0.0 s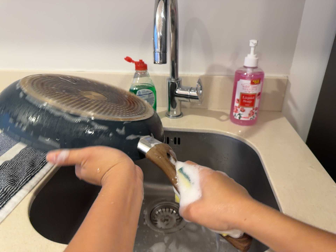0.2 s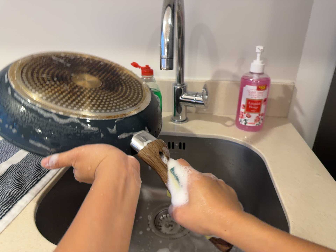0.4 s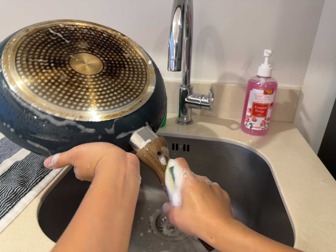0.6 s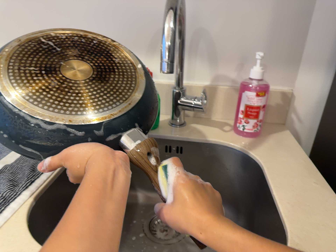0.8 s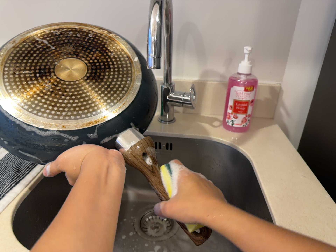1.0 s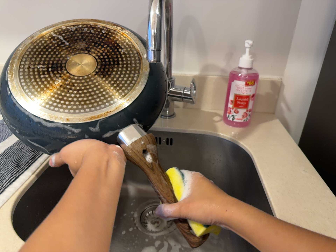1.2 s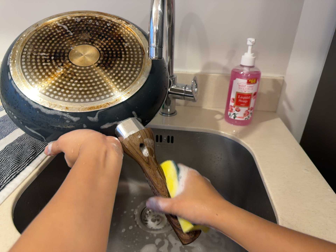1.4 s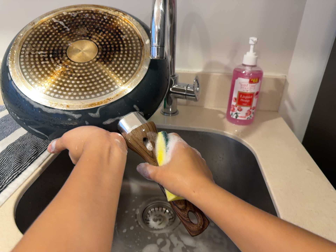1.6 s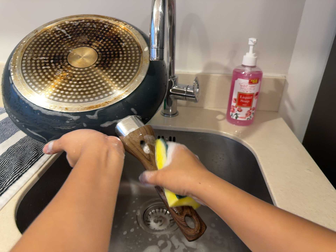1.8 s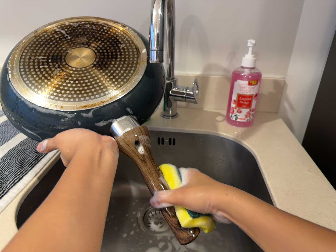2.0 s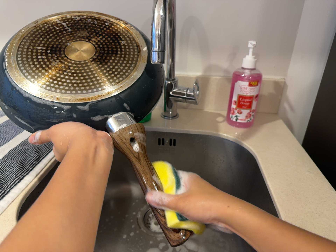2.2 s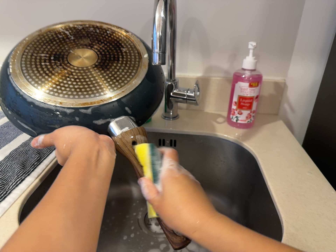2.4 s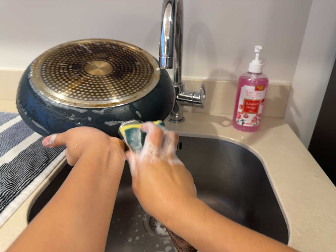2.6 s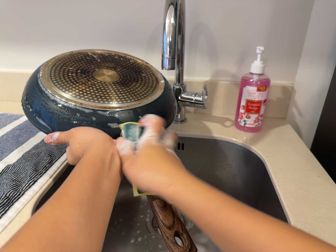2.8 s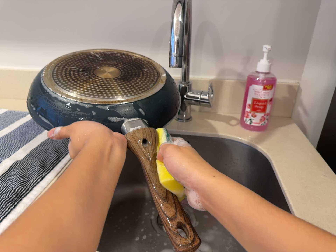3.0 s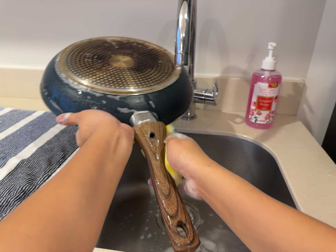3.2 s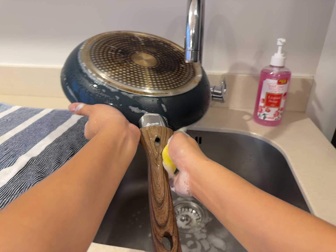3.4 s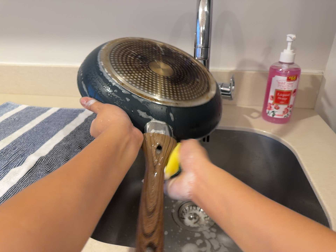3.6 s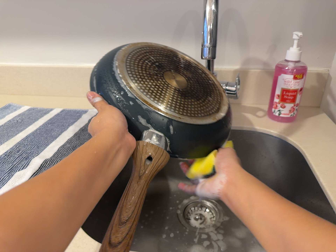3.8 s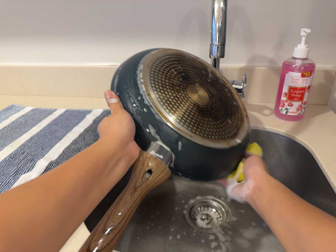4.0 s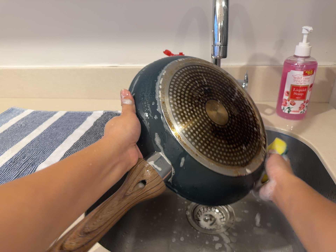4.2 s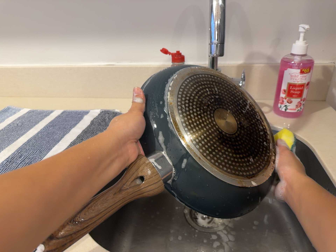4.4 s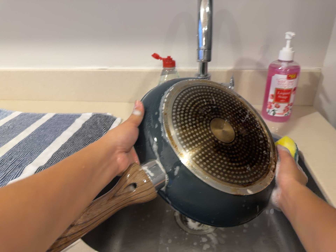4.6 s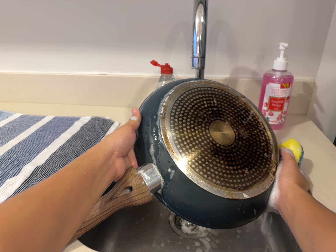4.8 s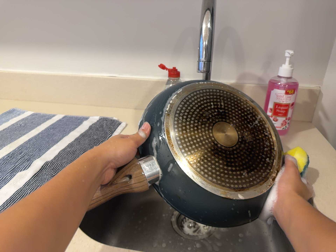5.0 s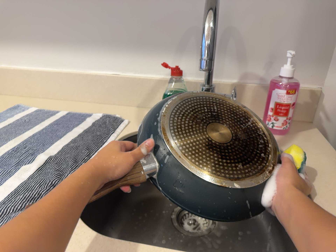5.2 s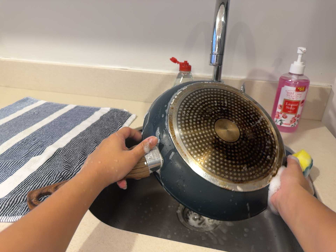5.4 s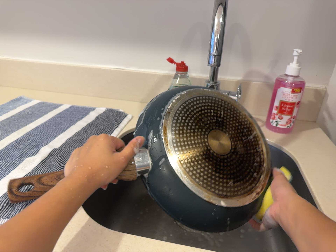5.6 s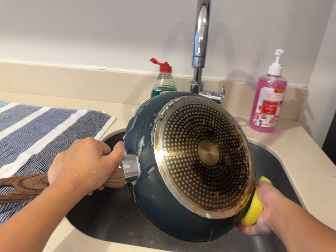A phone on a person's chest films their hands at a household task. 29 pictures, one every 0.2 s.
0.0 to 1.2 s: The camera shifts only a little, or ends up much as it began.
1.2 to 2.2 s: The camera keeps its place and its aim.
2.2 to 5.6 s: The camera travels to its left, about 5 cm, so close, fixed things drift to the right.
The film runs backward here.
